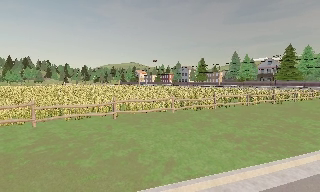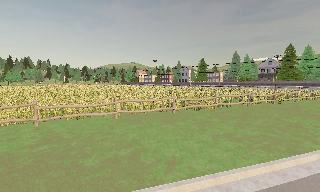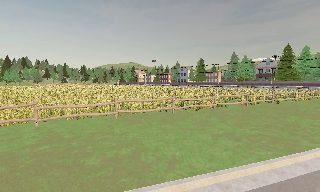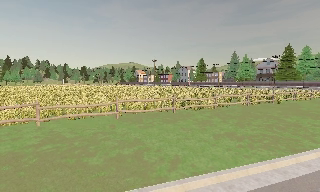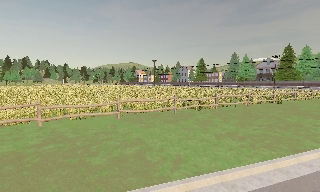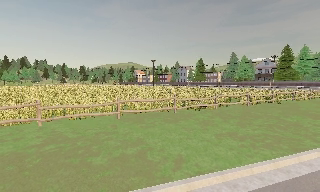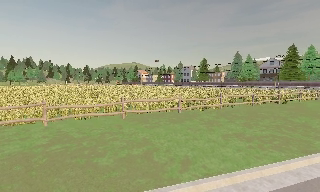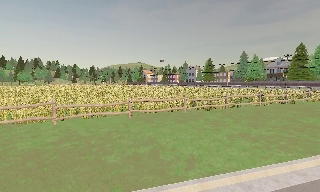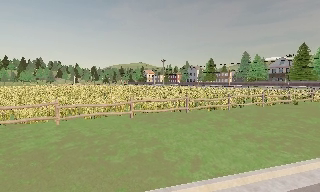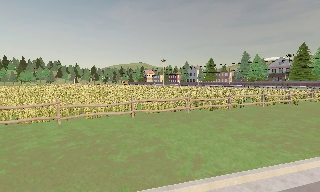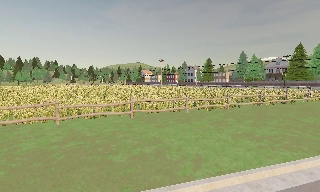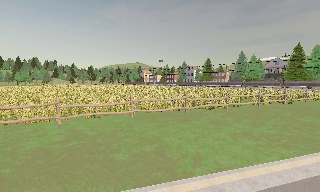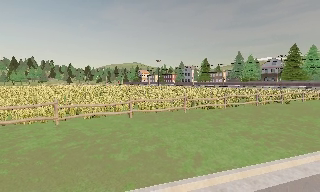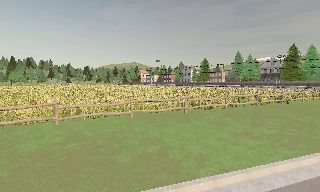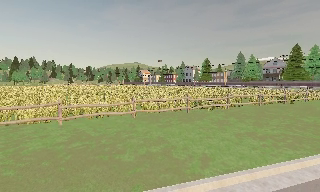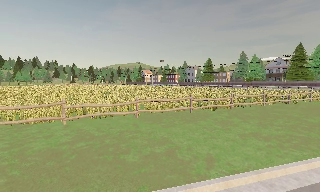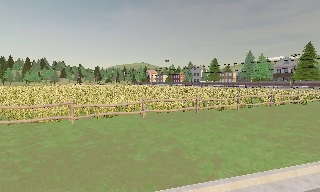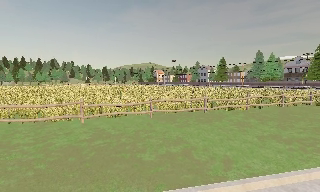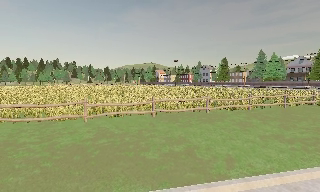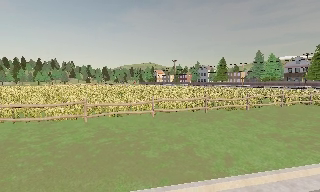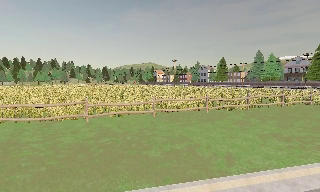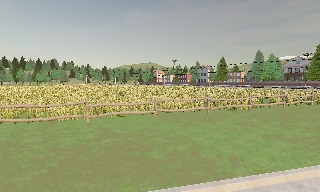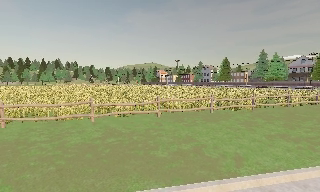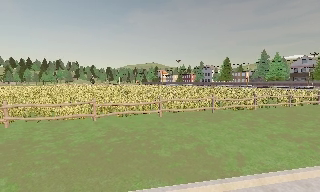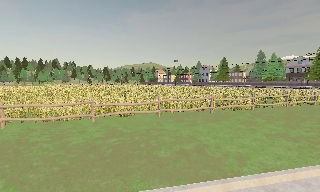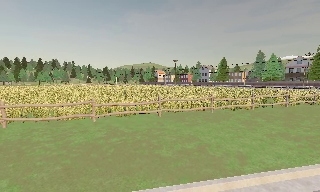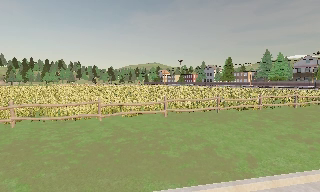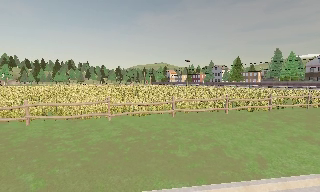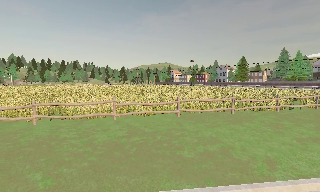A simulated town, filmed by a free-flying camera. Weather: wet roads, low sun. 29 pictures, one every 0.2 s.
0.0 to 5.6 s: The camera pans to its left, which is counterclockwise from overhead, by about 10 degrees. It travels to its left, about 2 m, so close, fixed things drift to the right.
The film runs forward here.
